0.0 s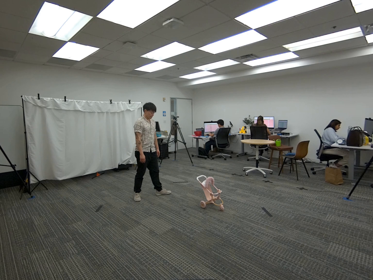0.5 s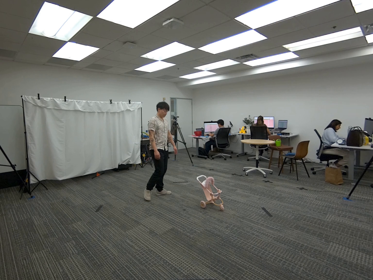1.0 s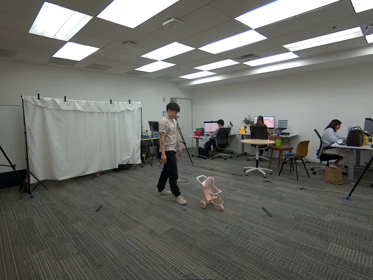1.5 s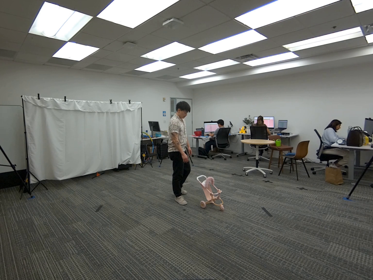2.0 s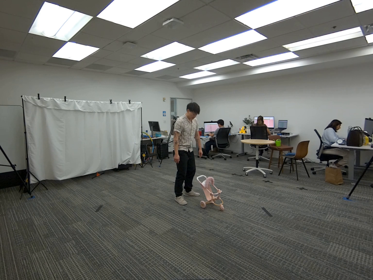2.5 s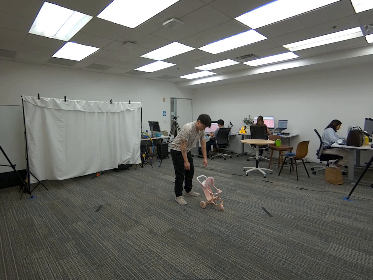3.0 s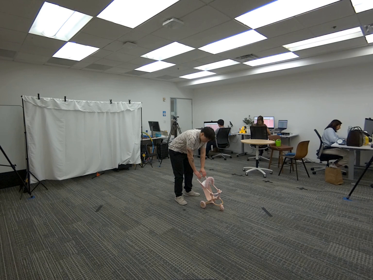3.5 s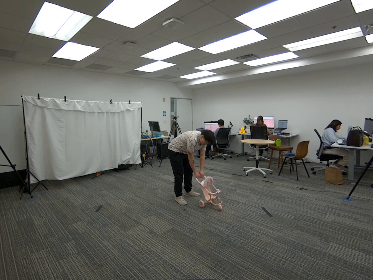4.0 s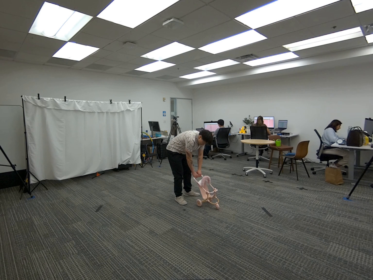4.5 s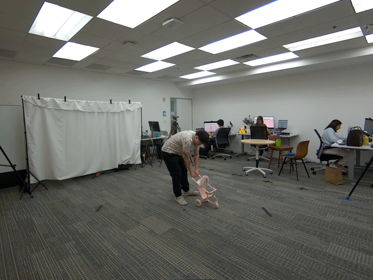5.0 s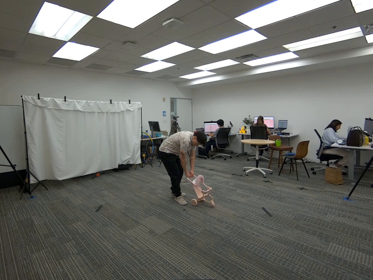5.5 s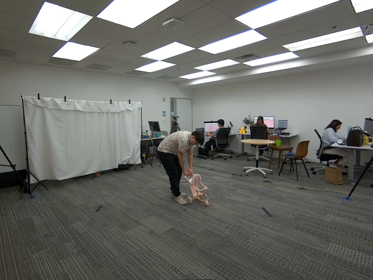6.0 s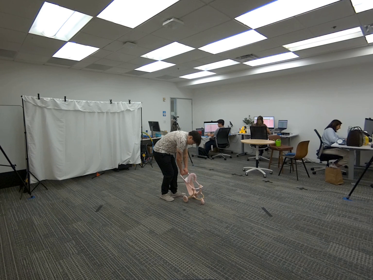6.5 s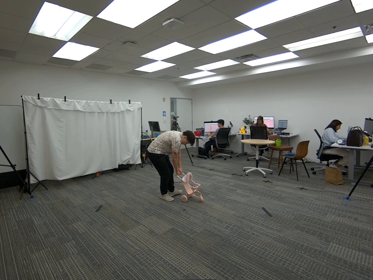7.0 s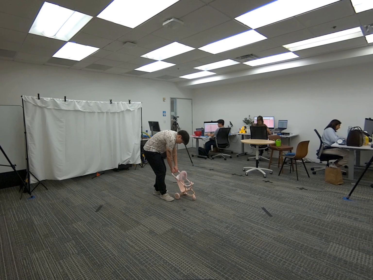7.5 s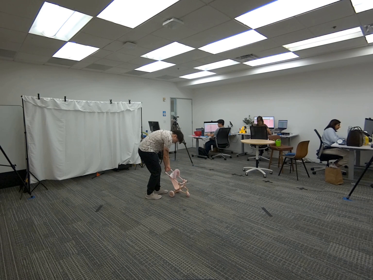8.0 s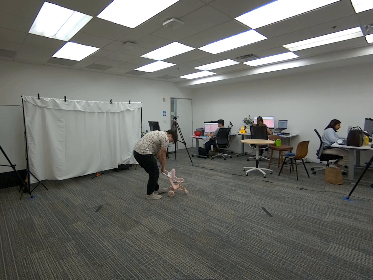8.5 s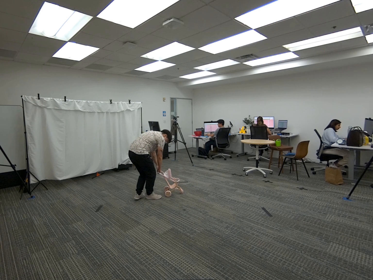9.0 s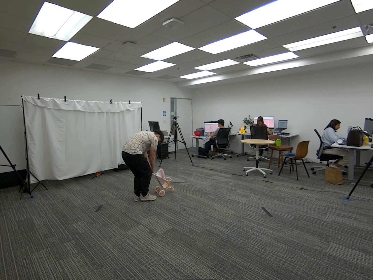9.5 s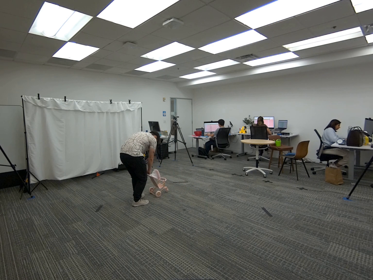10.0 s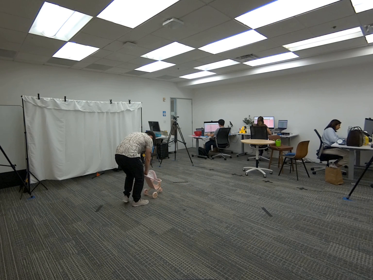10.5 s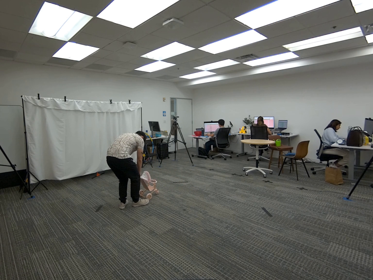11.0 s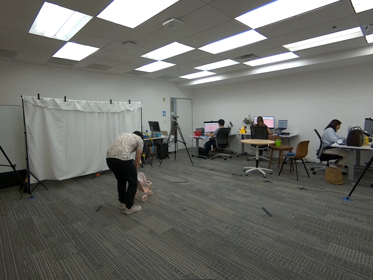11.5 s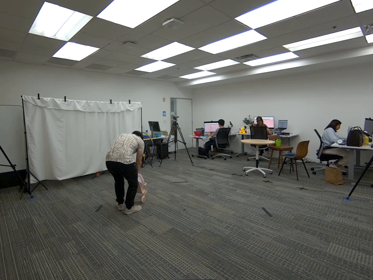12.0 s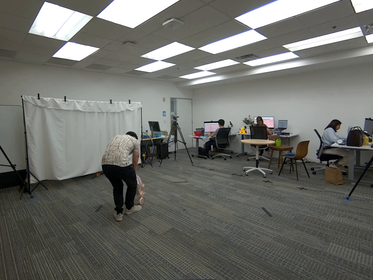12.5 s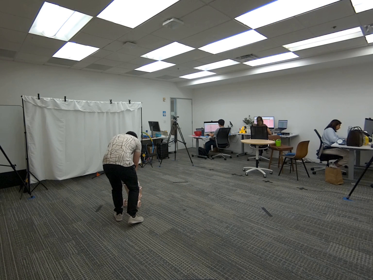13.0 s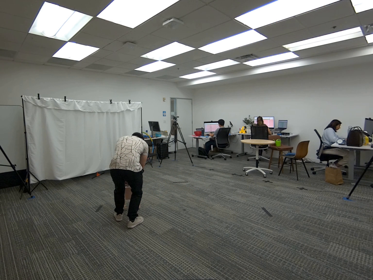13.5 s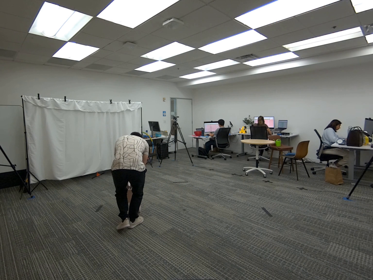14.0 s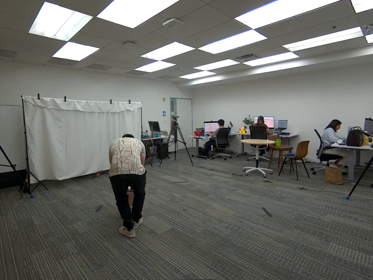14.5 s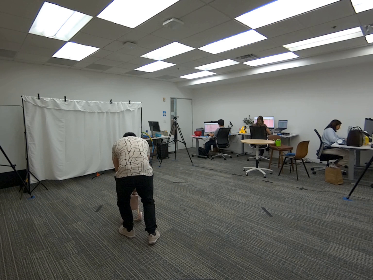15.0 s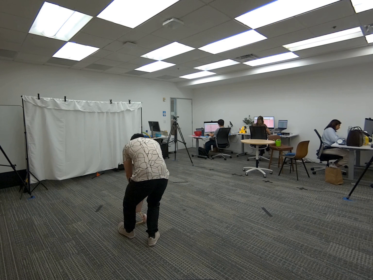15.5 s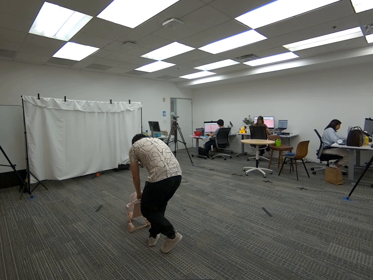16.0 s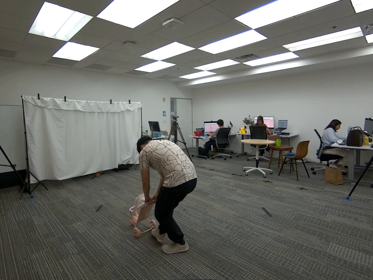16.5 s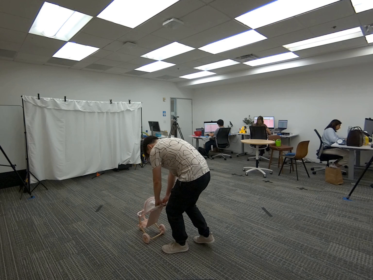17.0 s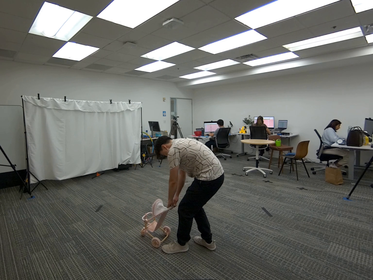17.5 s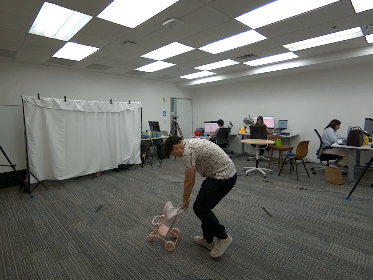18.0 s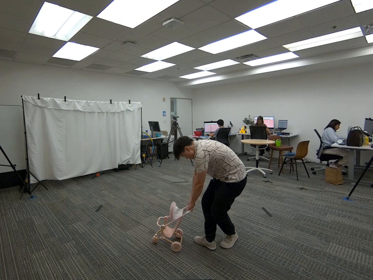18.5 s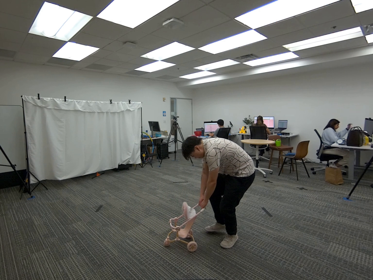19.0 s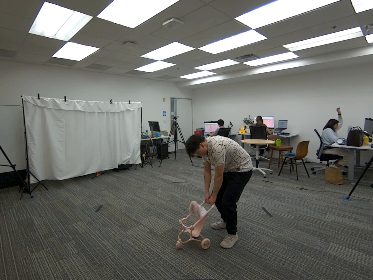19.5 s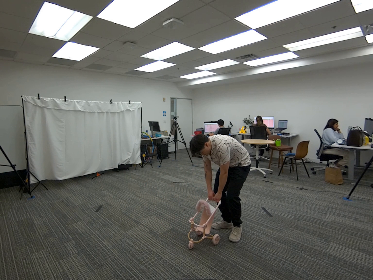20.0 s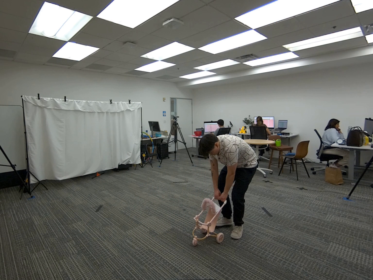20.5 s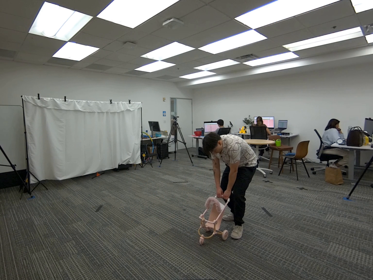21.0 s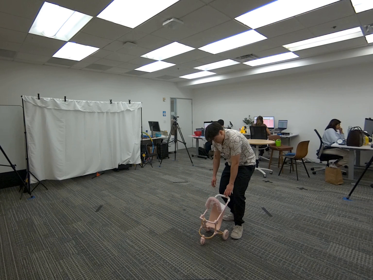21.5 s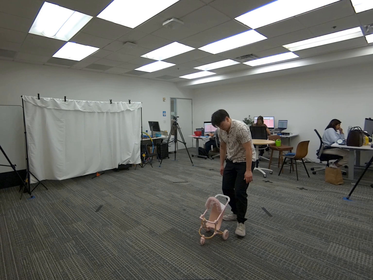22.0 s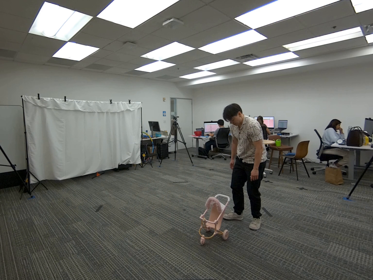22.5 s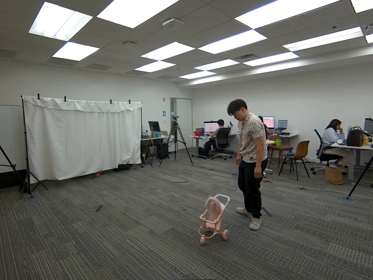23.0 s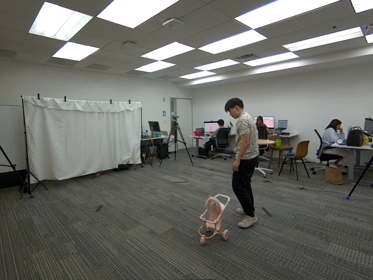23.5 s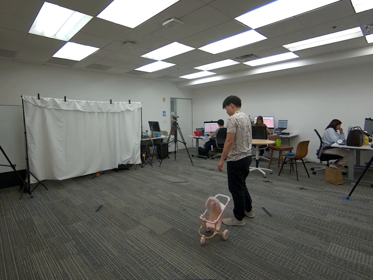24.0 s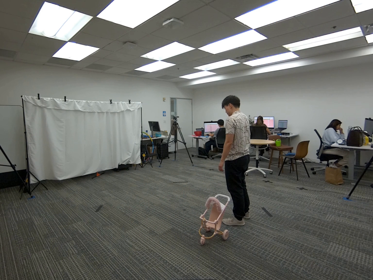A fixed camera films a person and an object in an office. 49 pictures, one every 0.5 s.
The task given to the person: Walk over to the toy stroller and use both hands to pull the stroller around the bounding area.
